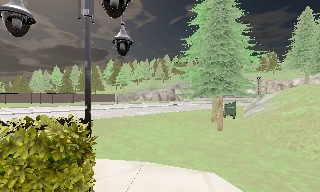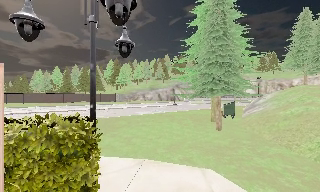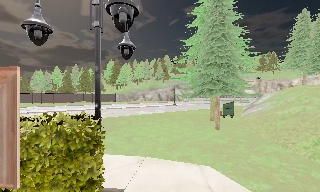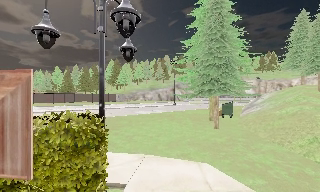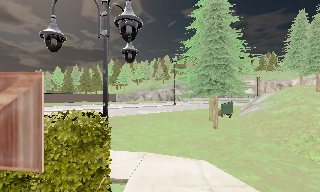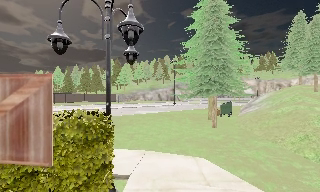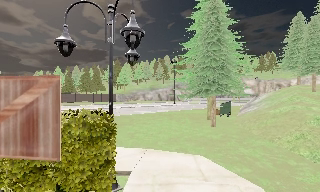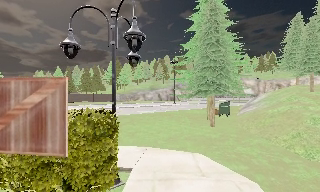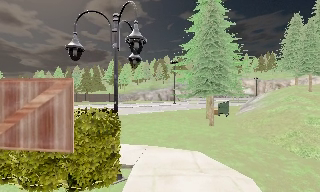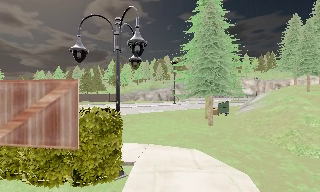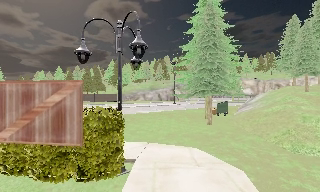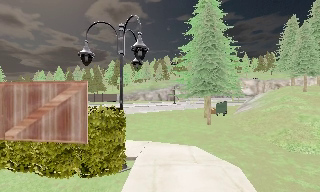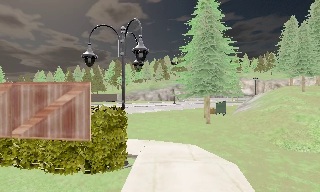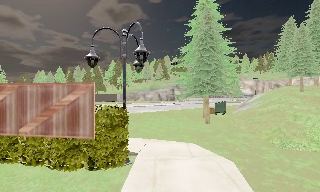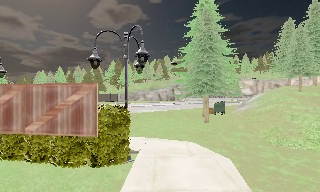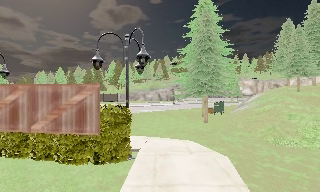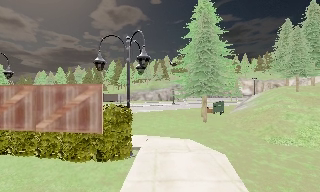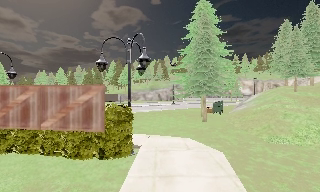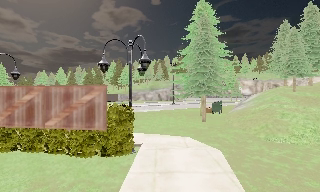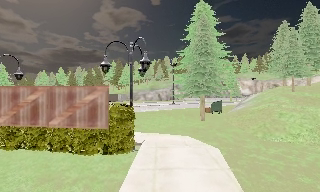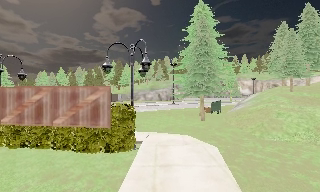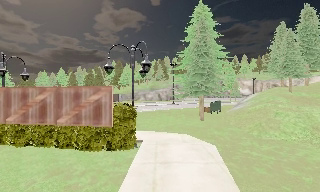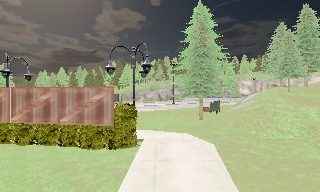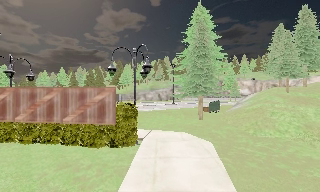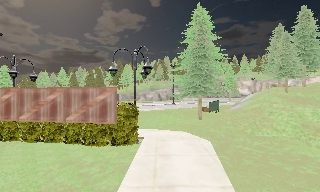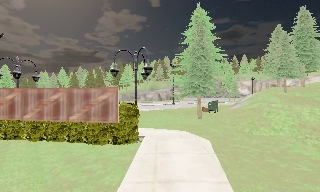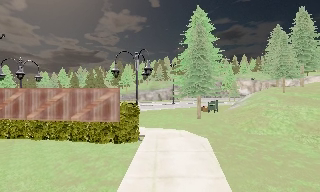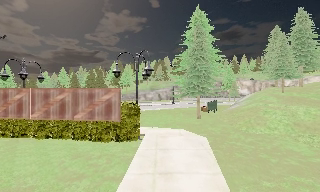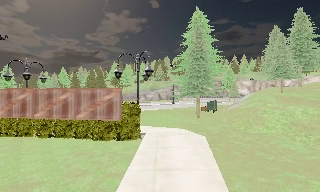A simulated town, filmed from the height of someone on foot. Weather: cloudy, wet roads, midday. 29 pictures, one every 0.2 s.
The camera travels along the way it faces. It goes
backward.
0.0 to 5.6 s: The camera travels backward, about 6 m, so what stands in front gets smaller.
The film runs backward here.
